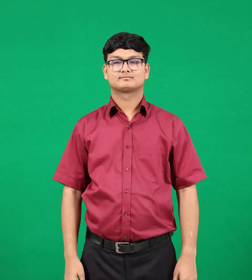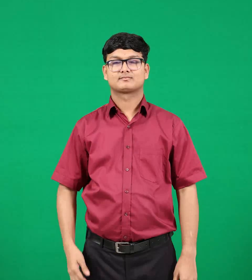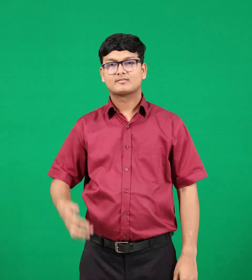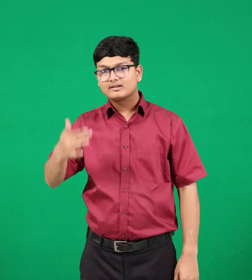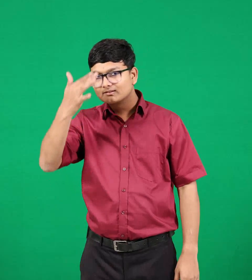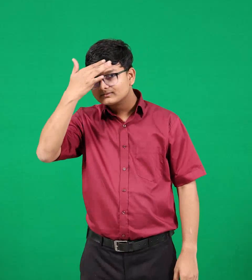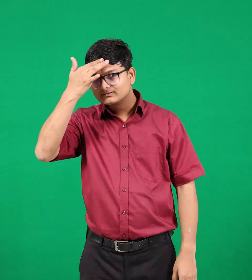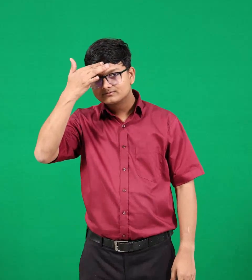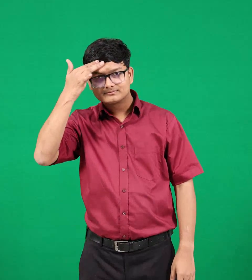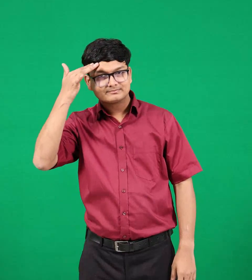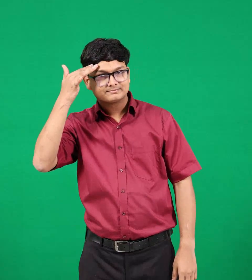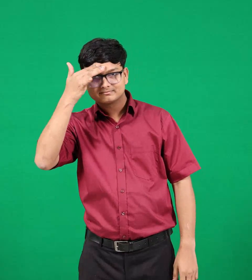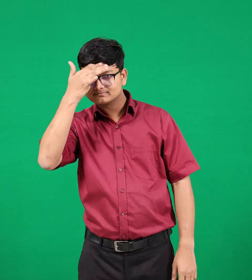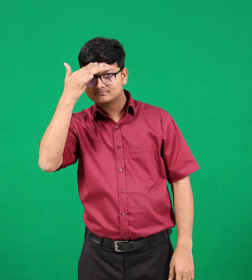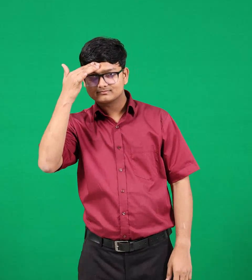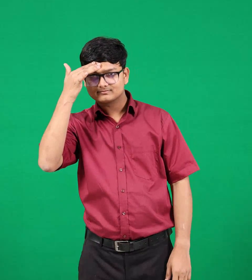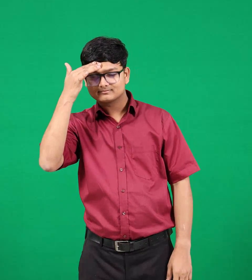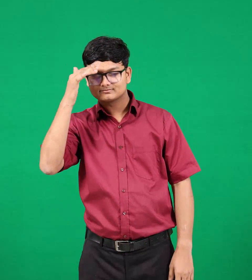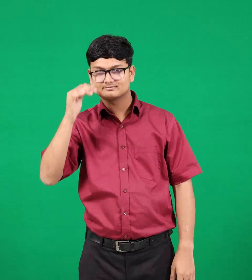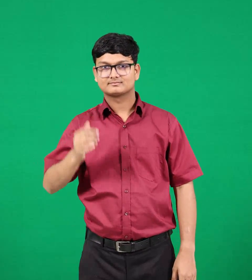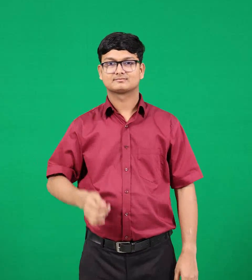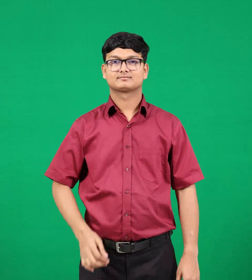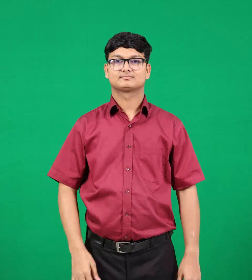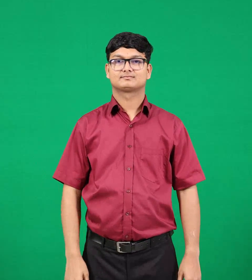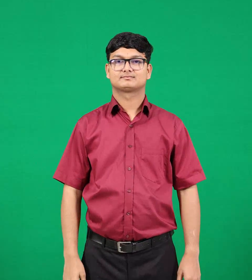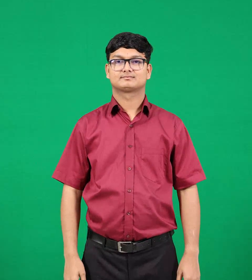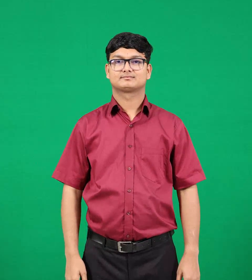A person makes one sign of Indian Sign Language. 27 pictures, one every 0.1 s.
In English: forehead
